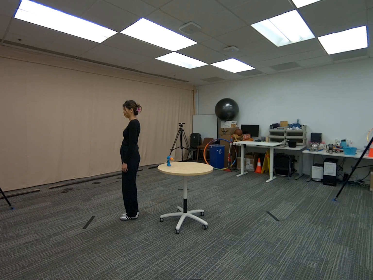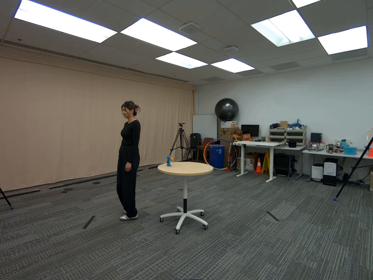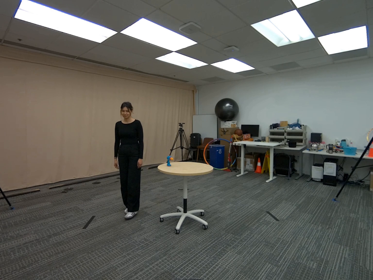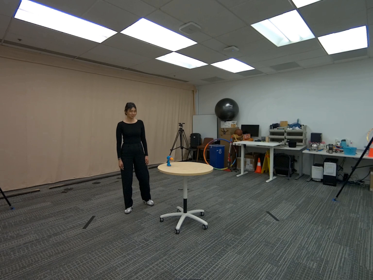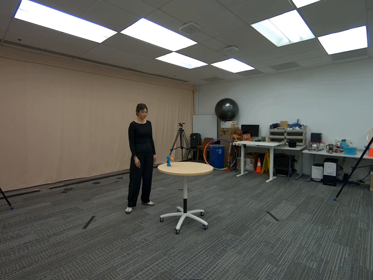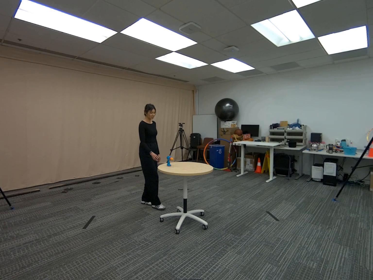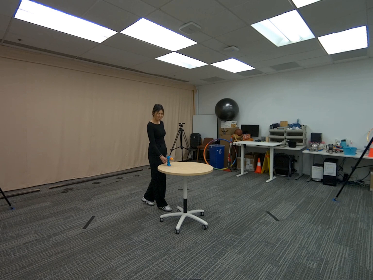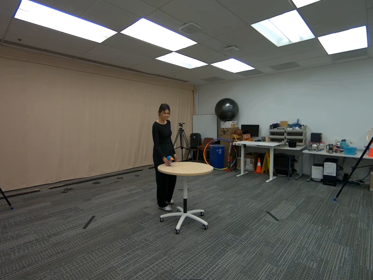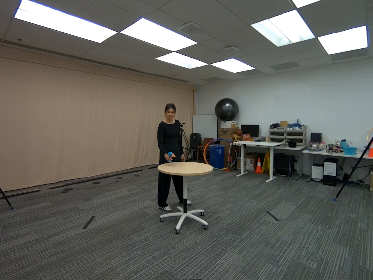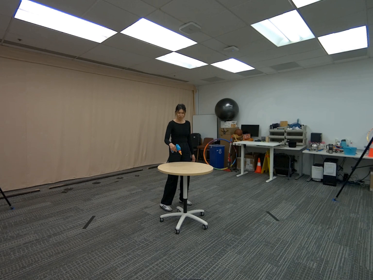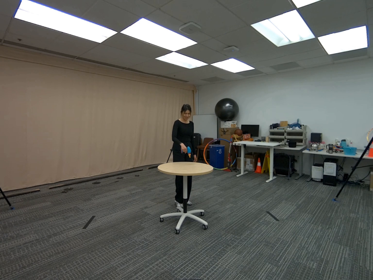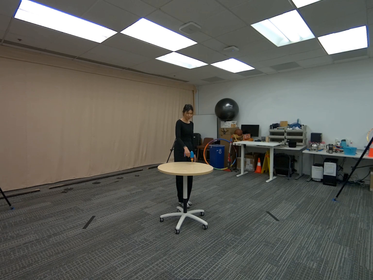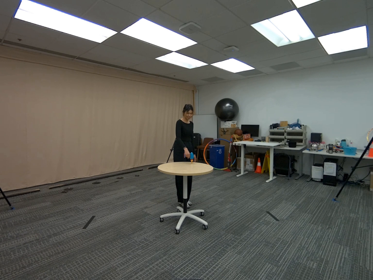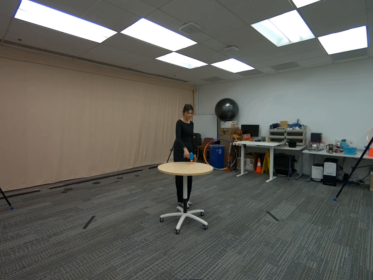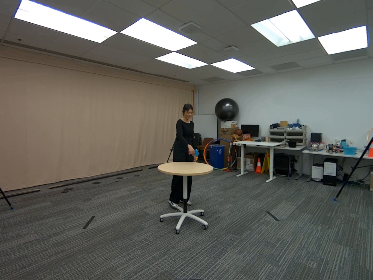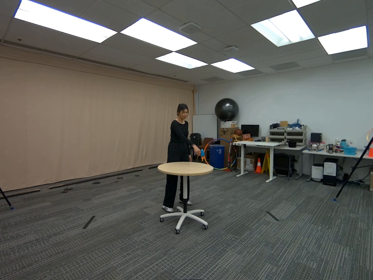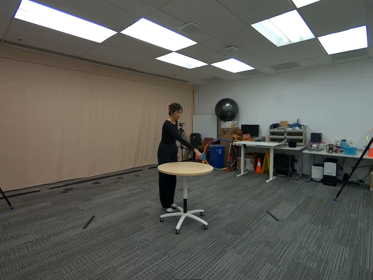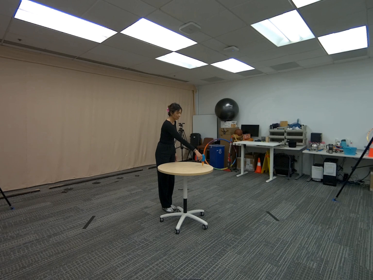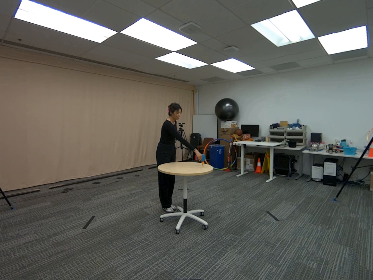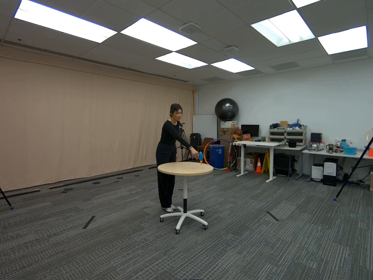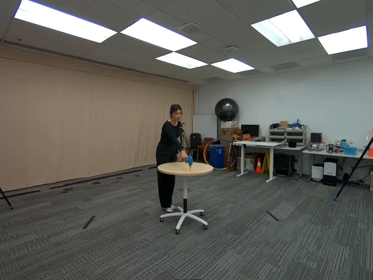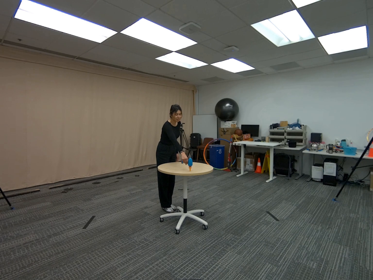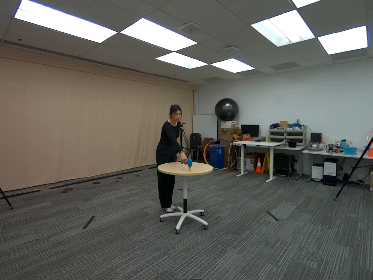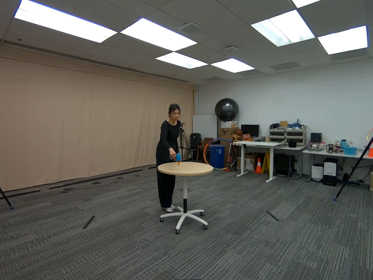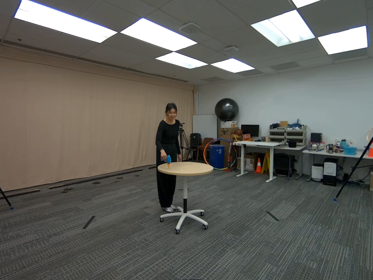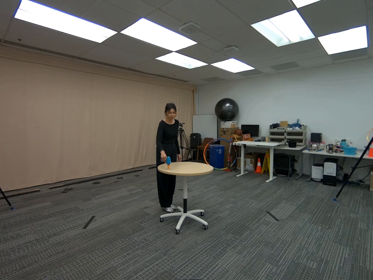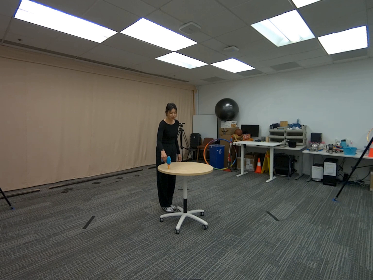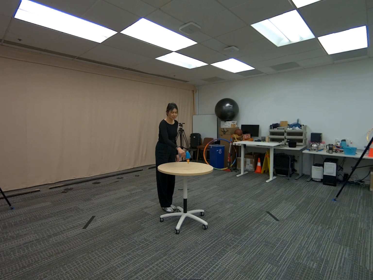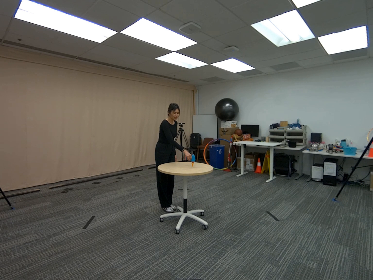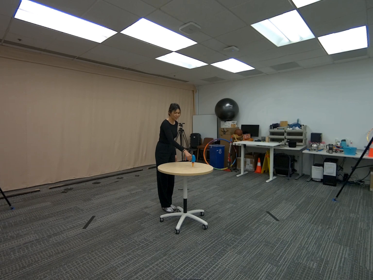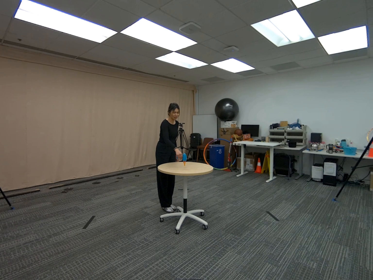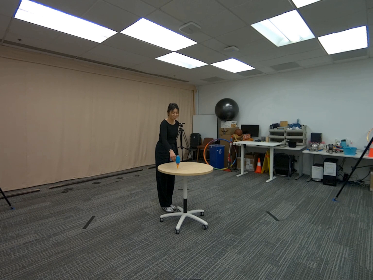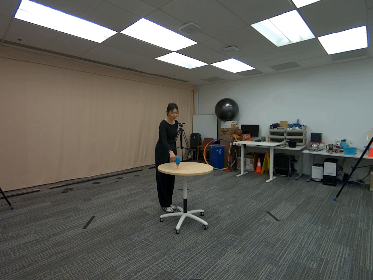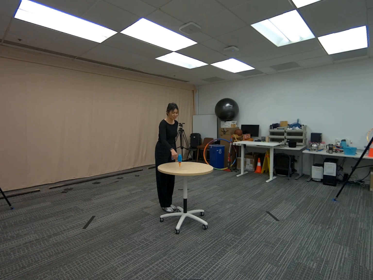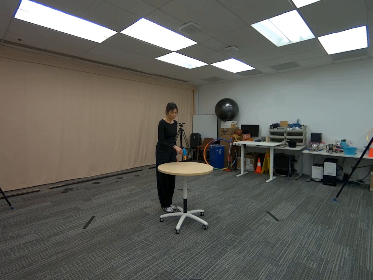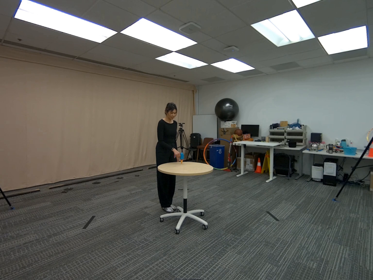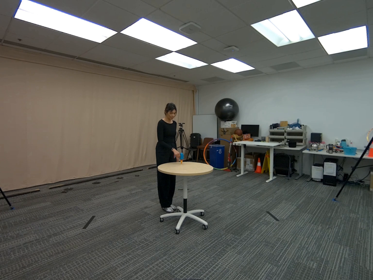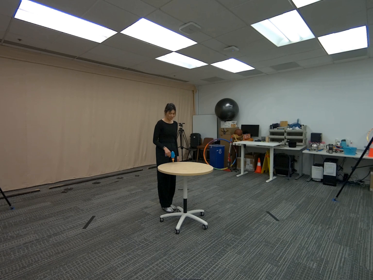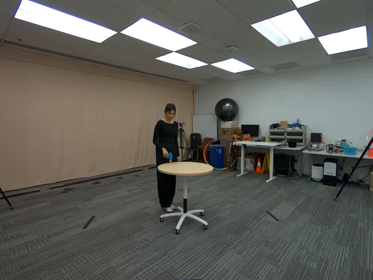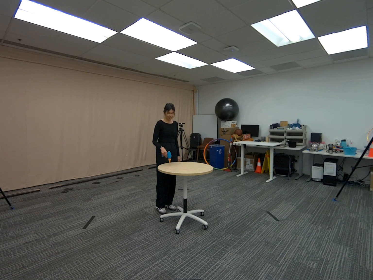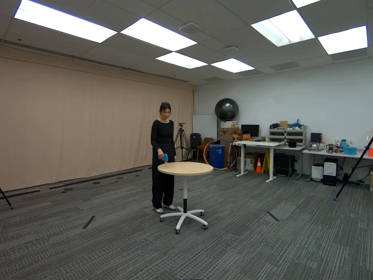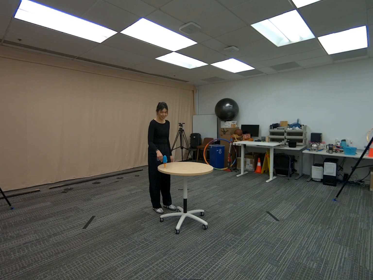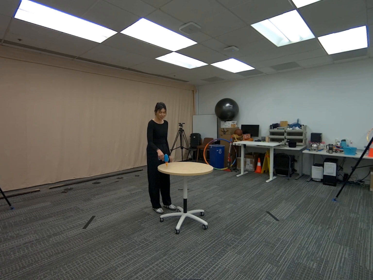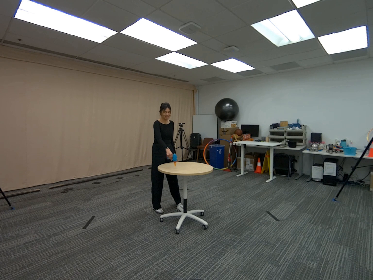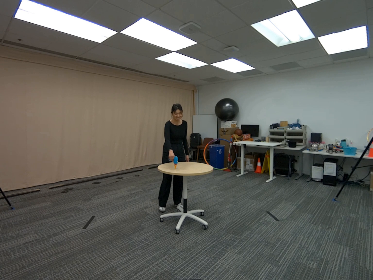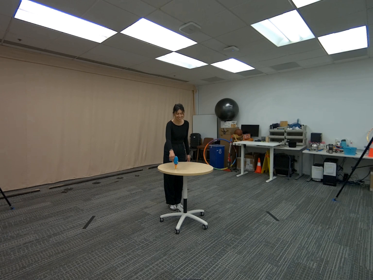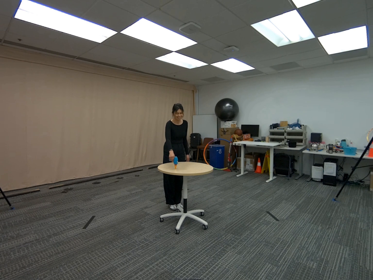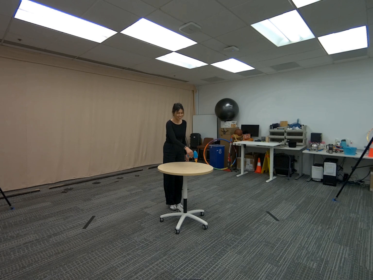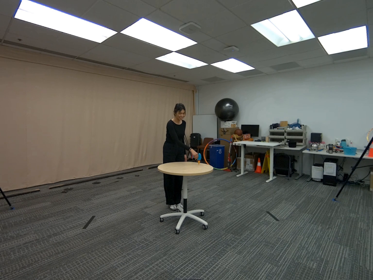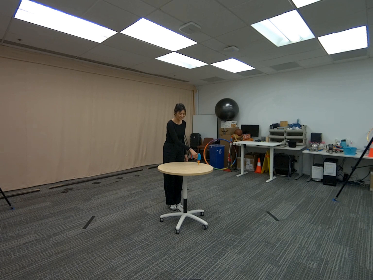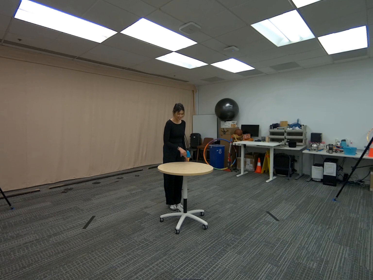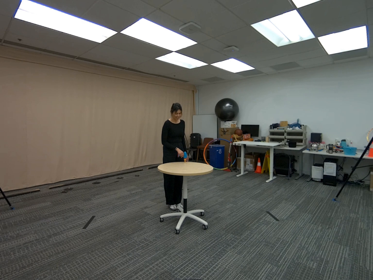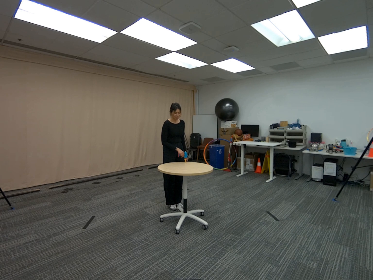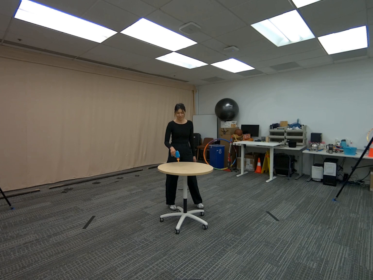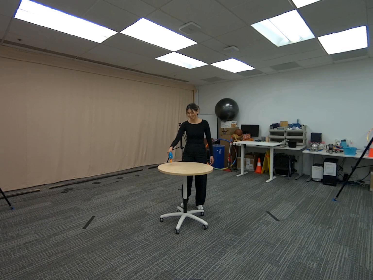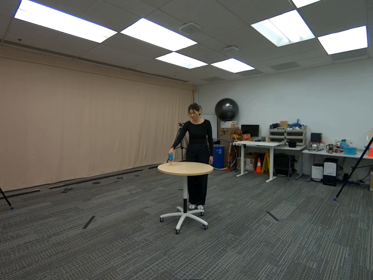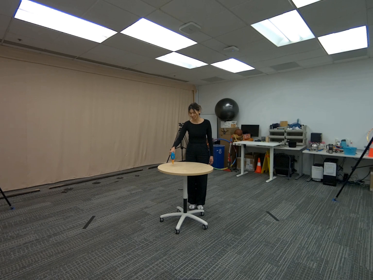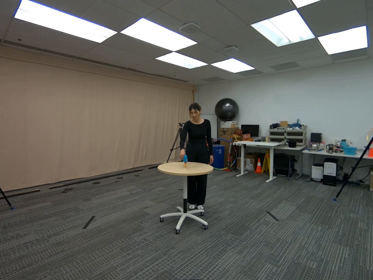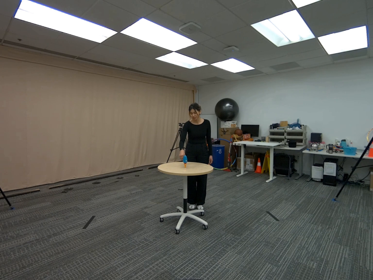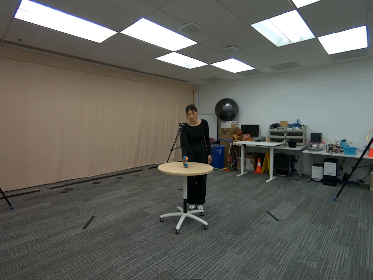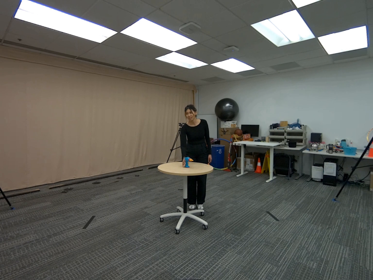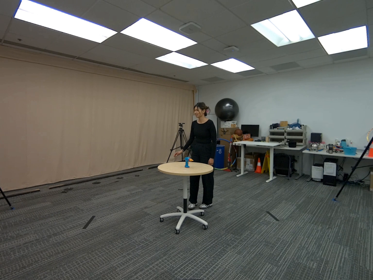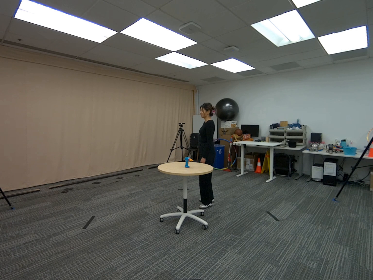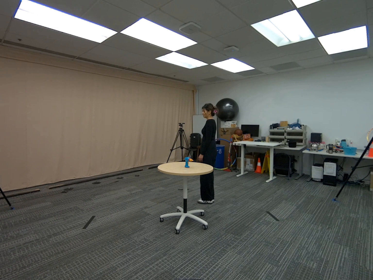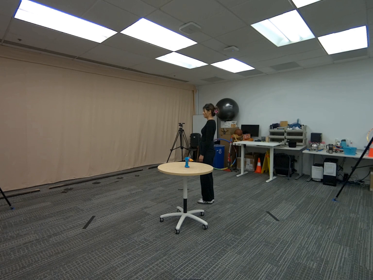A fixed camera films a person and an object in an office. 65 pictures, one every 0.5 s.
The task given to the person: Walk over to the toy drill on the round table and preform drilling motions on the top of the round table. Place the drill on the desk when complete.
